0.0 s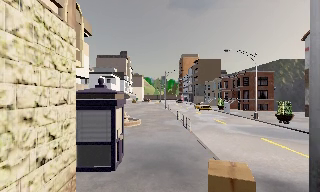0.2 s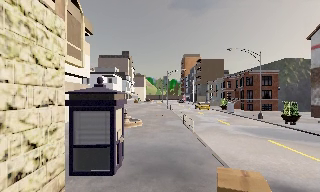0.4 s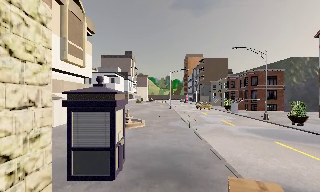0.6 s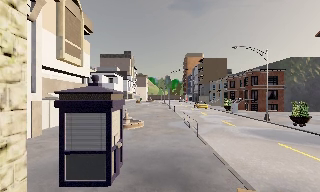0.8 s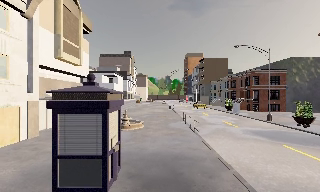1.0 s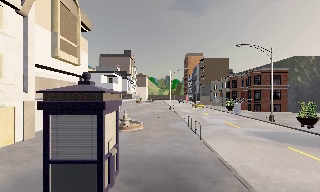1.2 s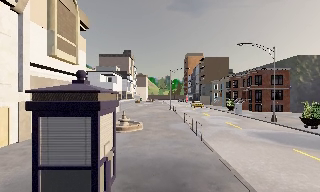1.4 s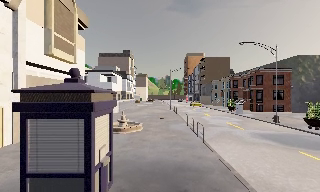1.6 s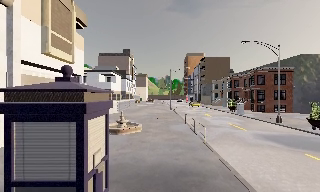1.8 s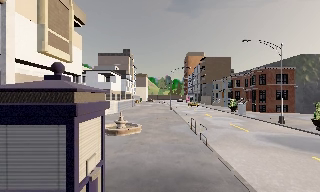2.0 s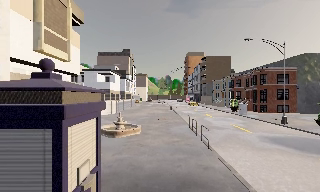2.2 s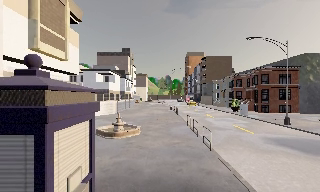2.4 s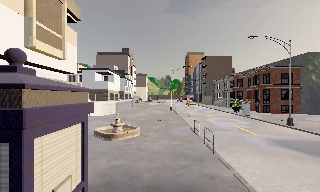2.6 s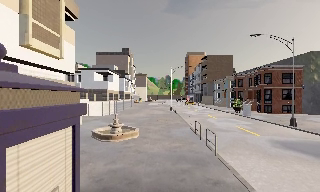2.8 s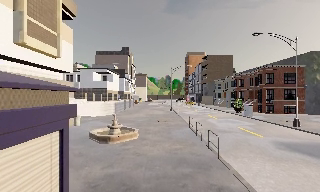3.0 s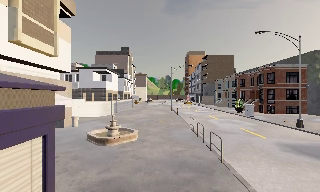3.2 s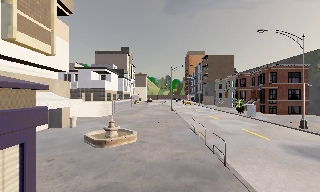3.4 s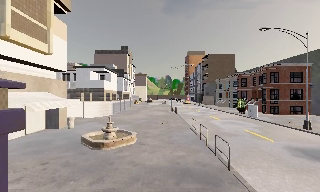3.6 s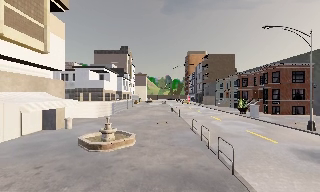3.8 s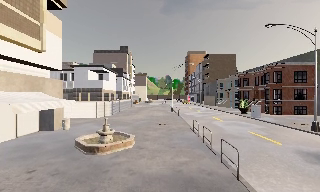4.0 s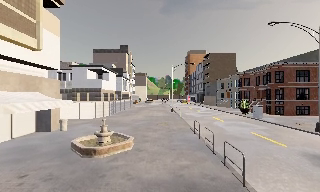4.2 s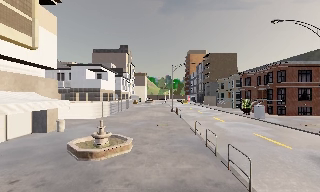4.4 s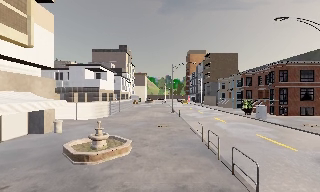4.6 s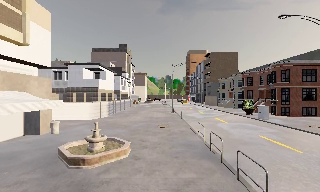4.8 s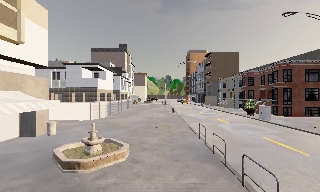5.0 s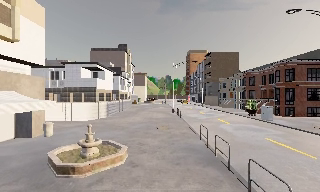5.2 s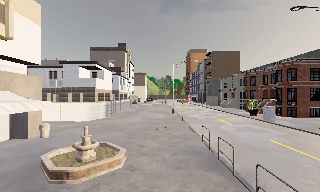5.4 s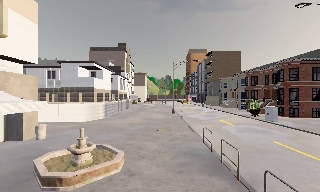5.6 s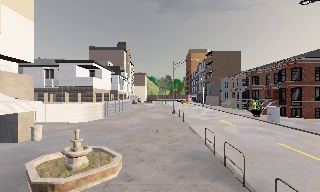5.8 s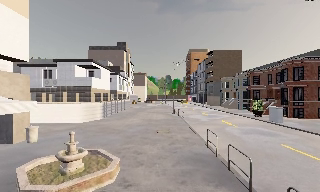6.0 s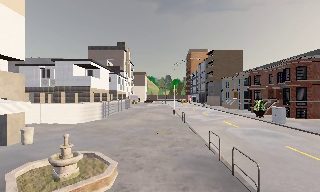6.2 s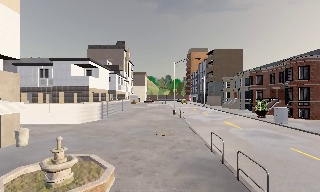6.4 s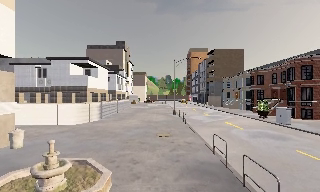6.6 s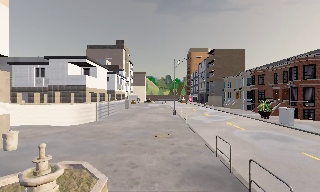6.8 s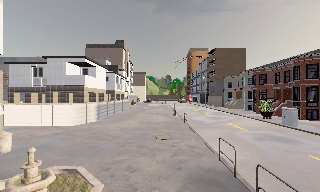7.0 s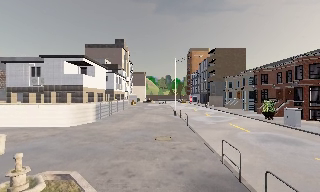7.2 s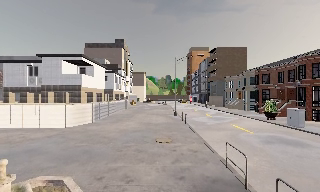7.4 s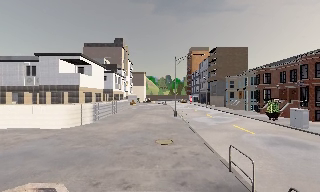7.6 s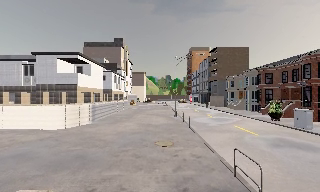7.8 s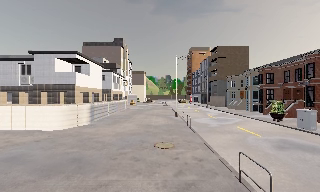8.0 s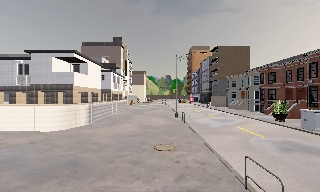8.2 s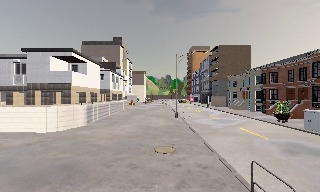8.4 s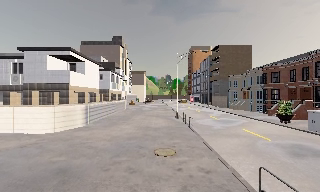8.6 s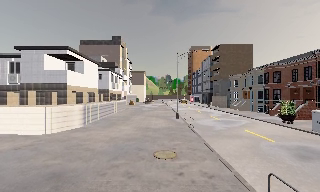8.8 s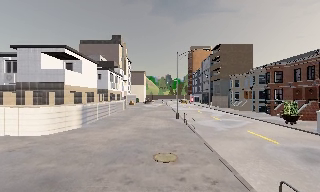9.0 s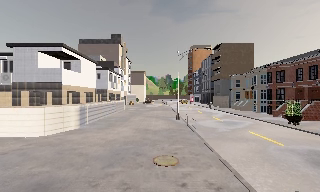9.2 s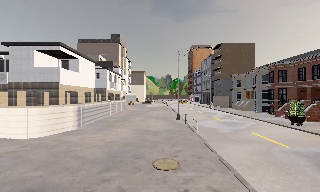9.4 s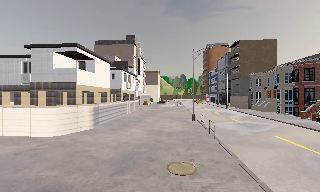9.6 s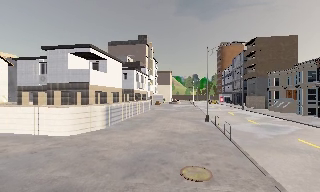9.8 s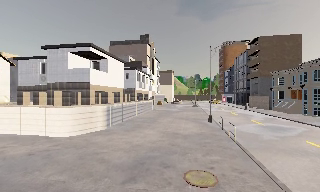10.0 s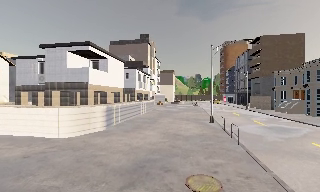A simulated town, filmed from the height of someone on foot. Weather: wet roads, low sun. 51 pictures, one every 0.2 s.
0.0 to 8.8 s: The camera travels forward, about 14 m, so what stands in front looms larger.
8.8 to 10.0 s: The scene slides to the right, as the camera pans about 10 degrees to its left. It travels forward, about 2 m, so what stands in front looms larger.
The film runs forward here.
